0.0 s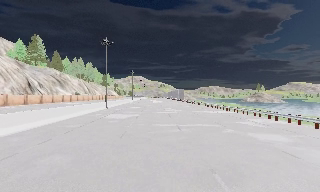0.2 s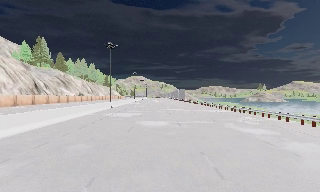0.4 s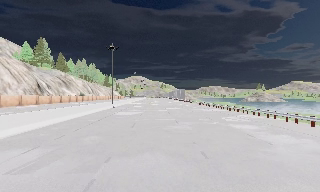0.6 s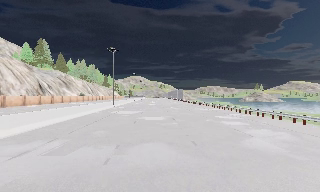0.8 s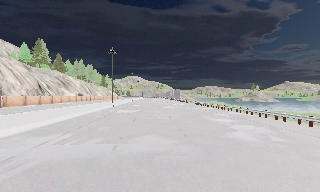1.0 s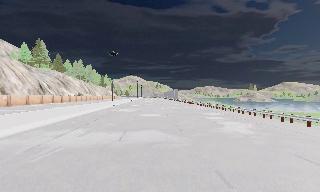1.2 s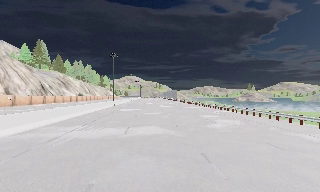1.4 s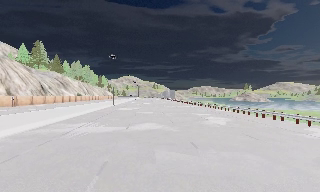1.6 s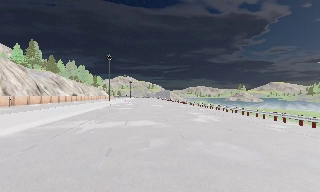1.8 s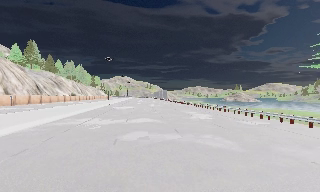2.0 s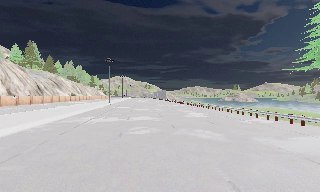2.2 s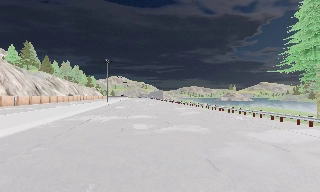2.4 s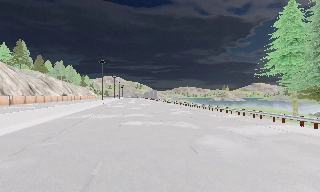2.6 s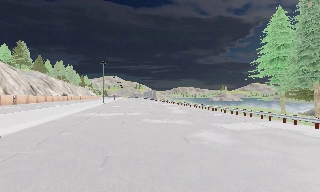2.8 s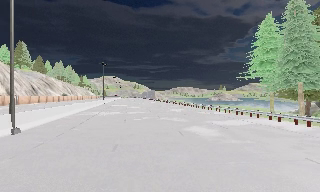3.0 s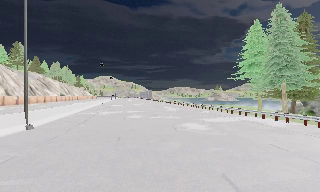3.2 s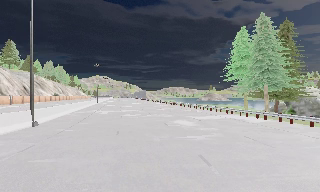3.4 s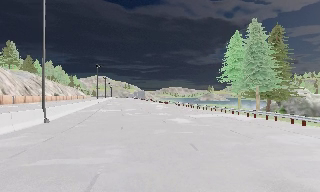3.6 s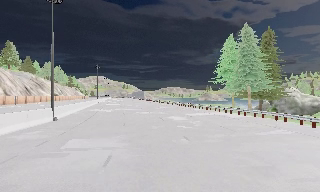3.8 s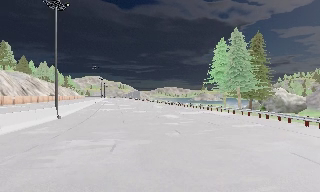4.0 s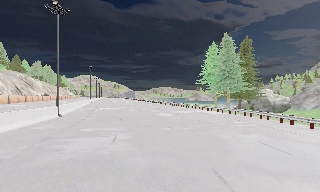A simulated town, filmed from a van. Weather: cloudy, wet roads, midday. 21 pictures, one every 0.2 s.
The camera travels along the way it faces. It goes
backward.
0.0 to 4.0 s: The scene slides to the left, as the camera pans about 15 degrees to its right. It travels backward, about 30 m, so what stands in front gets smaller.
The film runs backward here.
